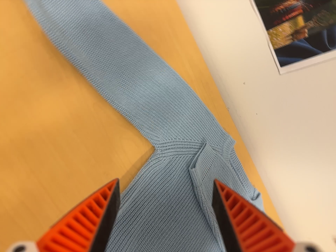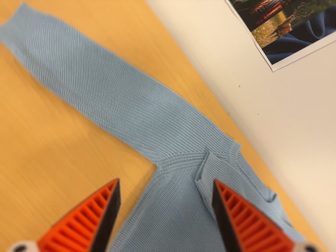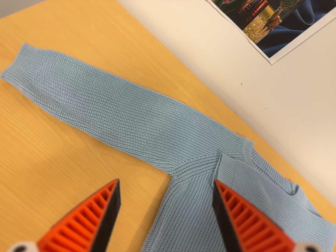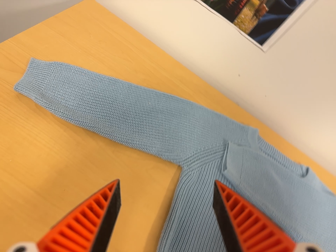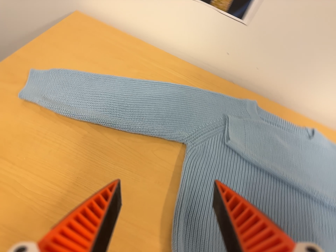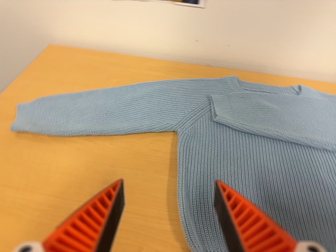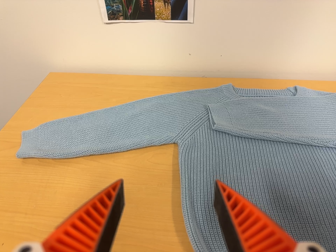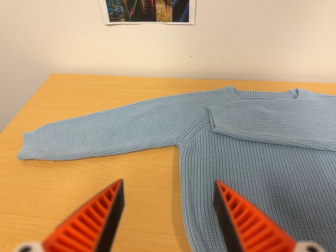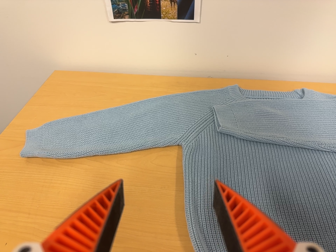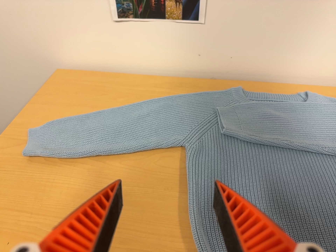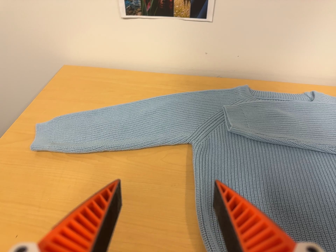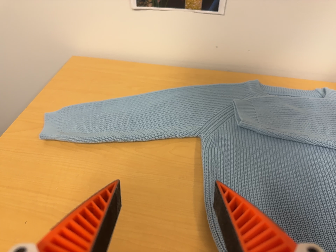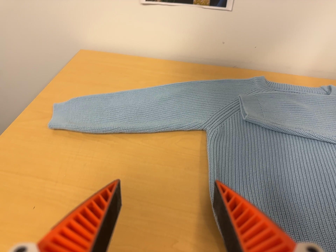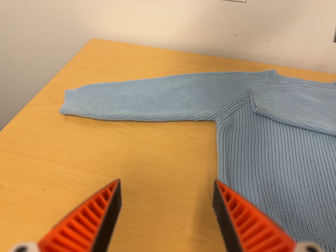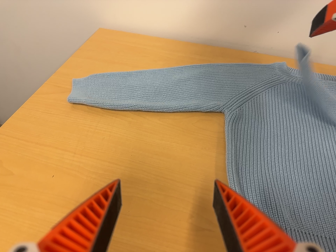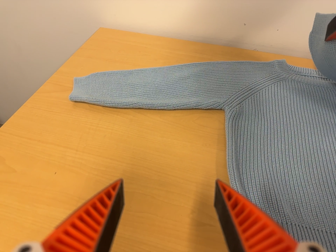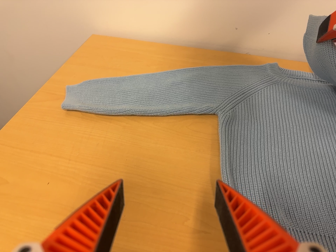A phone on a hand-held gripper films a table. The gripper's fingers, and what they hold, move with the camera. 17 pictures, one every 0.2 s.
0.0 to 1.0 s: The camera pans to its left by about 15 degrees. It travels toward the bottom of its view, to its right and backward, about 18 cm. Its aim tips toward the top of its view by about 15 degrees. It rolls about its line of sight by about 50 degrees, and the scene rotates counterclockwise.
1.0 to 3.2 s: The camera shifts only a little, or ends up much as it began.
The film runs backward here.
